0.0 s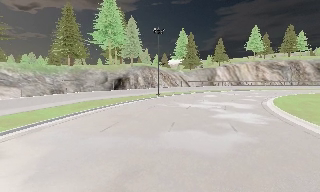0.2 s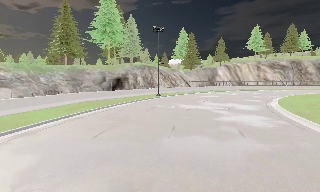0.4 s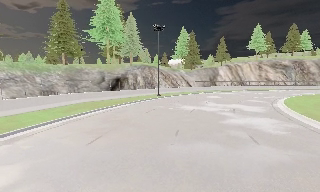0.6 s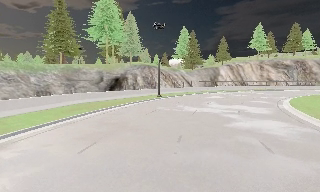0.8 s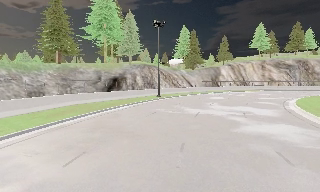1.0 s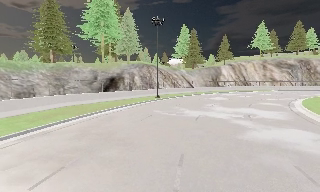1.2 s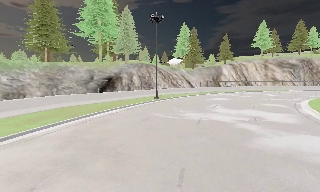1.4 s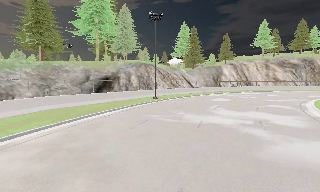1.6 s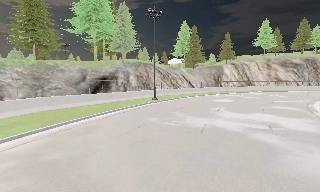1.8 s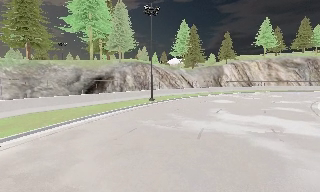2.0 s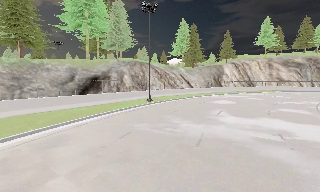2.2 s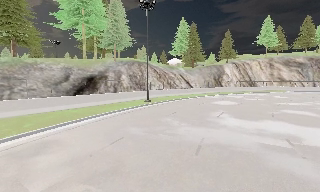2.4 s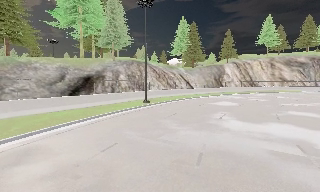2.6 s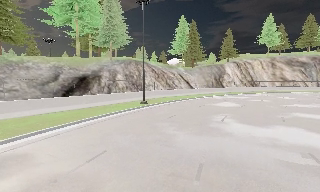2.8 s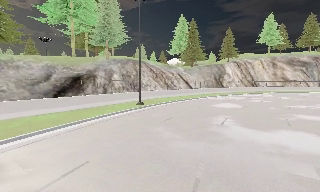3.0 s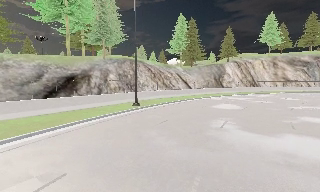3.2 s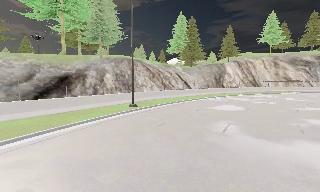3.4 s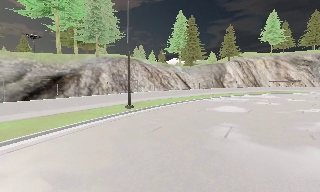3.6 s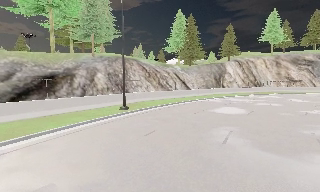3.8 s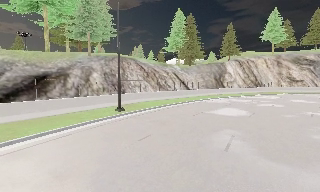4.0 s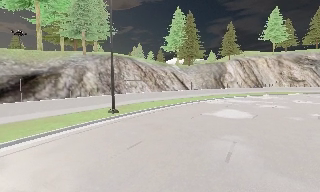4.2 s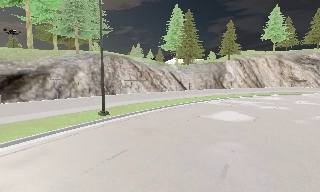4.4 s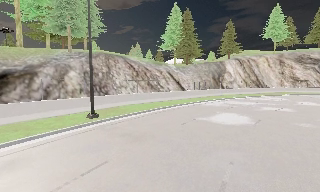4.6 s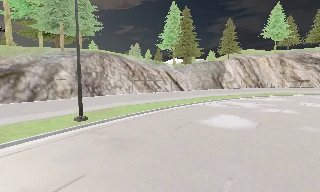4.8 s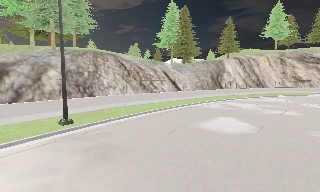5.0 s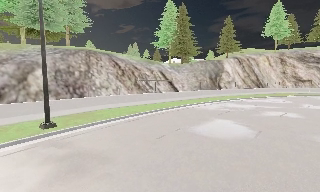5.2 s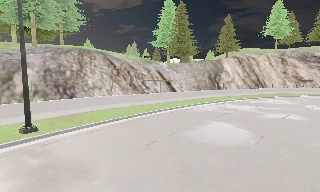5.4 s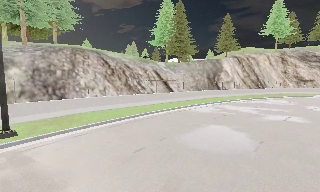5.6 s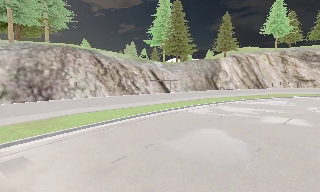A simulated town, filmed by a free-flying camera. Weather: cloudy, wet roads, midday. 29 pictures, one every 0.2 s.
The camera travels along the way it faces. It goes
forward.
0.0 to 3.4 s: The camera travels forward, about 15 m, so what stands in front looms larger.
3.4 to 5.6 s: The camera travels forward and to its right, about 10 m, so what stands in front looms larger.
The film runs forward here.
